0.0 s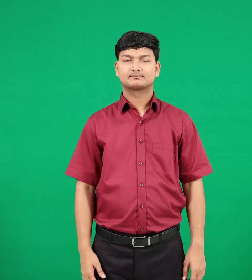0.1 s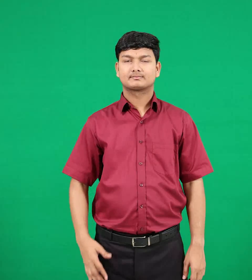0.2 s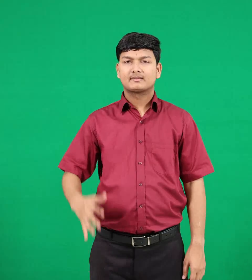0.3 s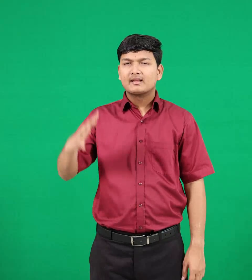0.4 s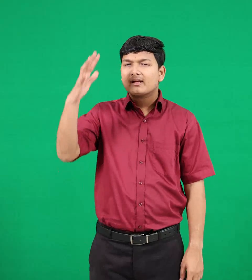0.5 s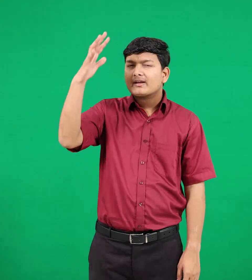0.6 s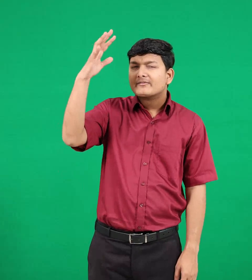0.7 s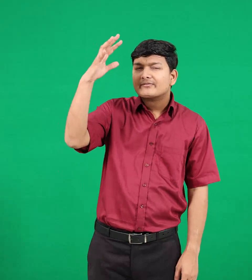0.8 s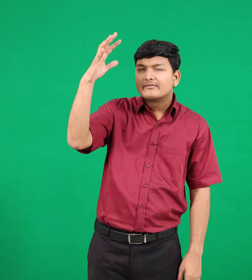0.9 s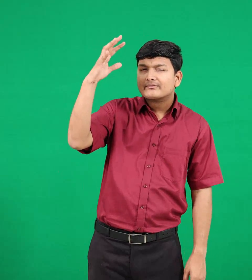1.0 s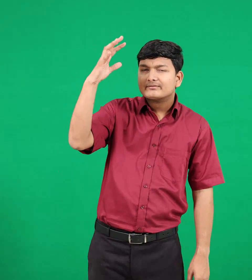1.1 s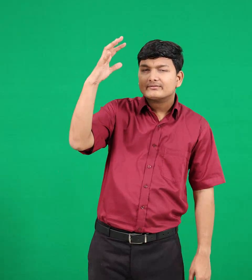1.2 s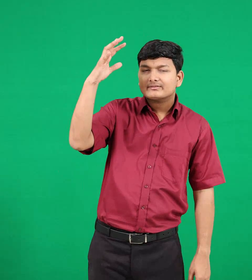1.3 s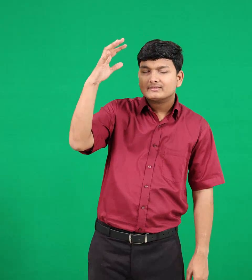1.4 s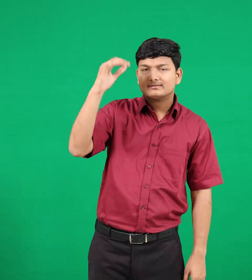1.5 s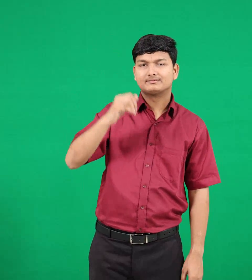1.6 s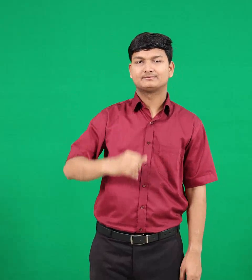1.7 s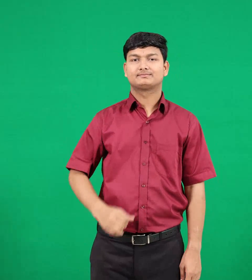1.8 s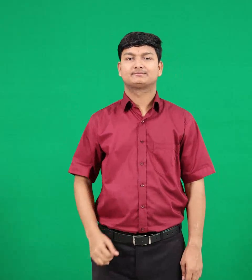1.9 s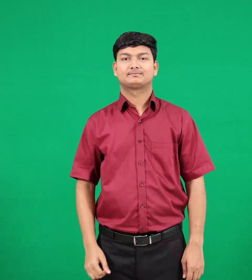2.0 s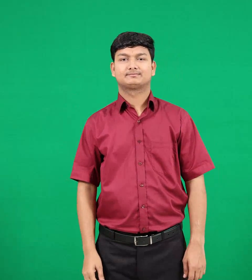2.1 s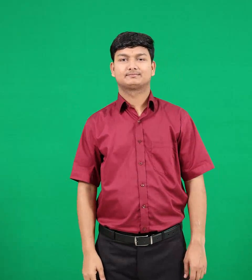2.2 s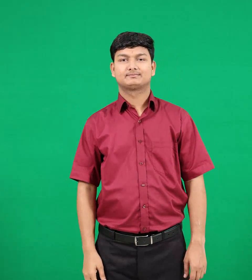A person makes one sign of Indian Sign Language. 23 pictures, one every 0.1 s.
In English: afternoon
